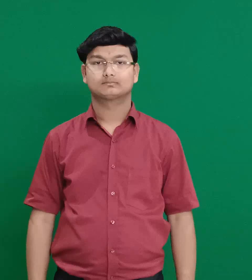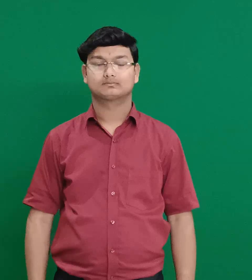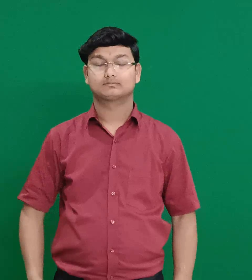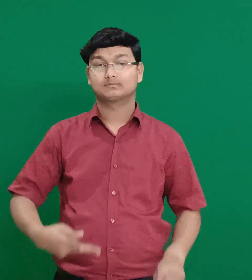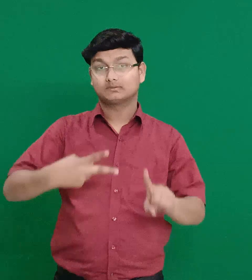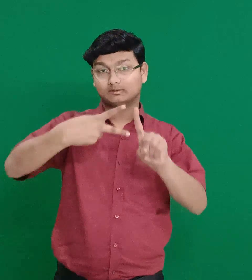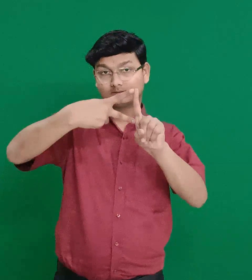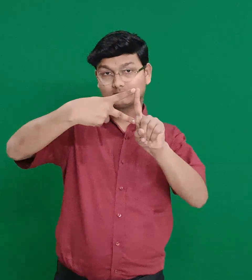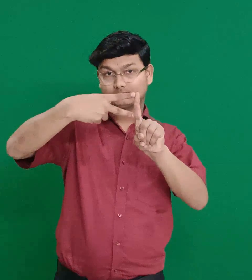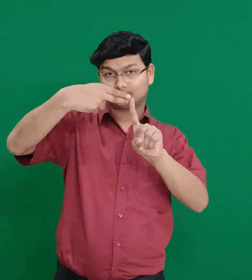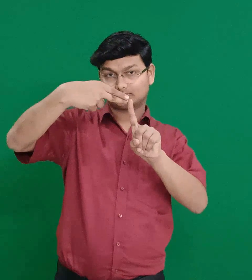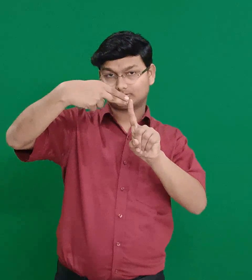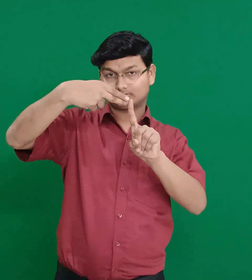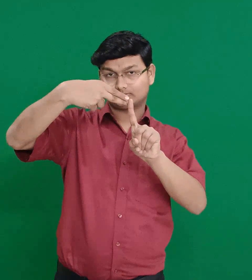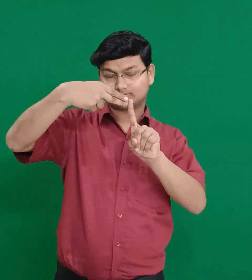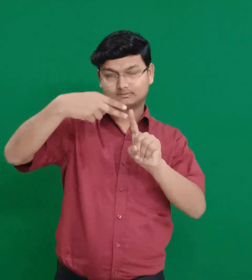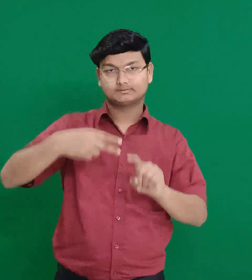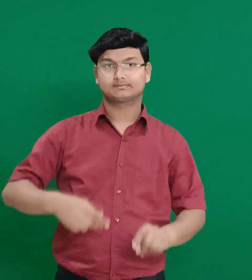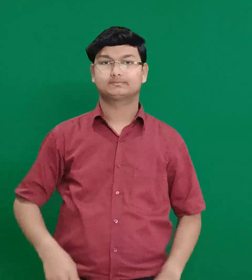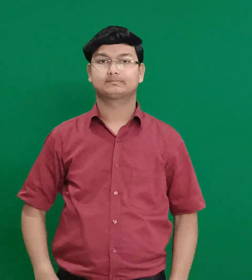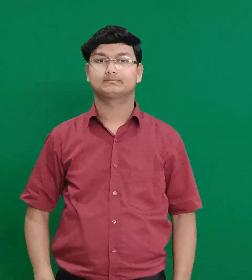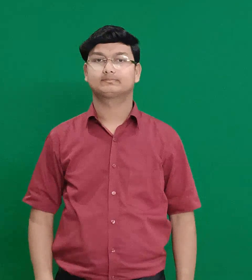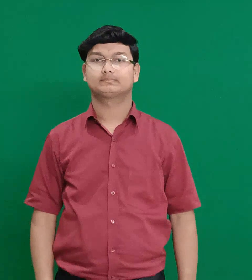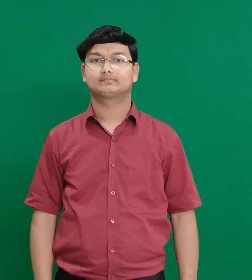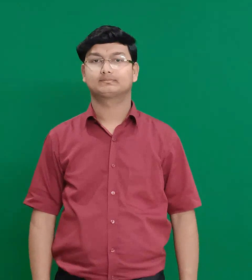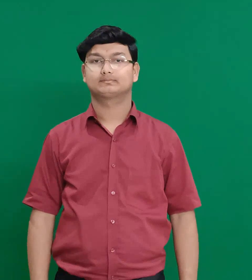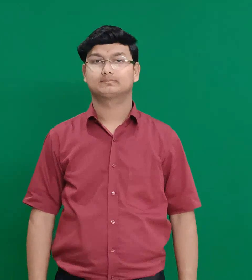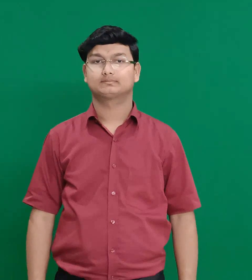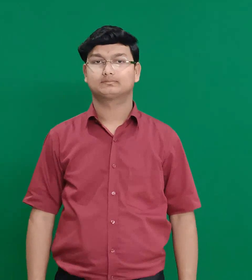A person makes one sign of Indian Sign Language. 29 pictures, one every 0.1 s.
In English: penuel
